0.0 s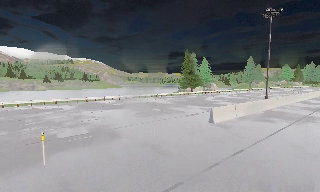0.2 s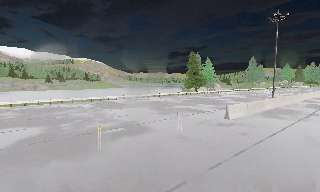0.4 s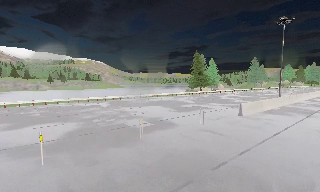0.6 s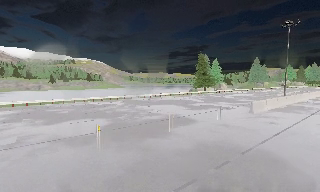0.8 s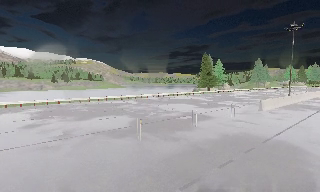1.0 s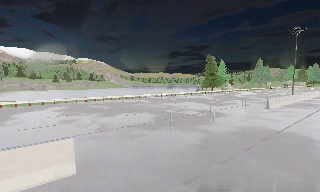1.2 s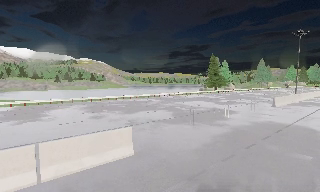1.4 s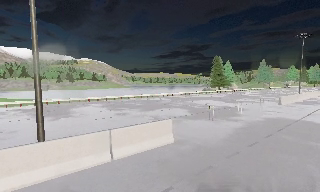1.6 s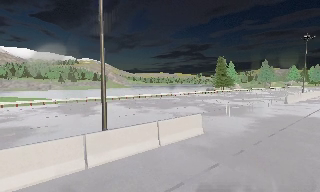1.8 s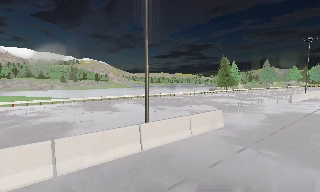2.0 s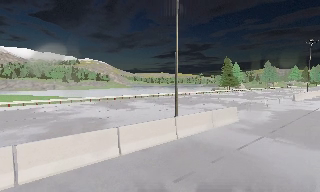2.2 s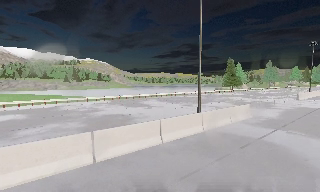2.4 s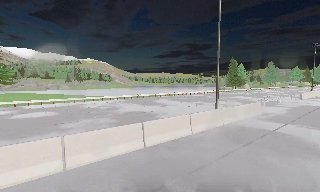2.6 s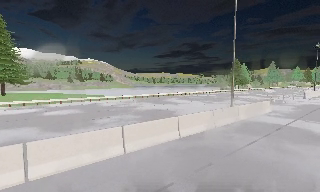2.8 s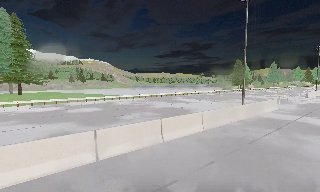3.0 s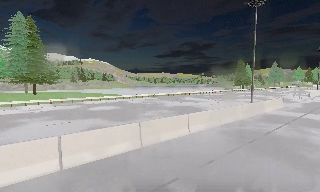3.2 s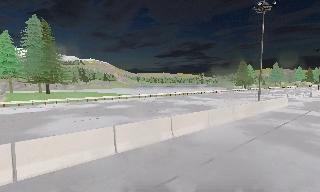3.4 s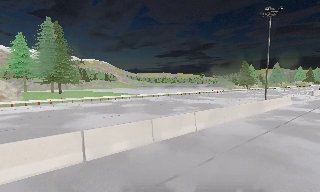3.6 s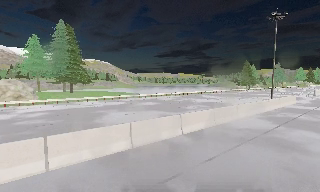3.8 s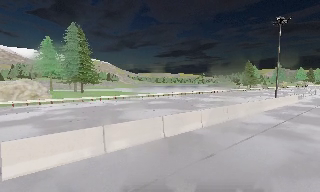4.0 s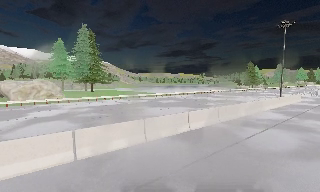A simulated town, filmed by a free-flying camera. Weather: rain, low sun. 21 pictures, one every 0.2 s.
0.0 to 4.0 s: The camera travels to its left and backward, about 45 m, so close, fixed things drift to the right.
The film runs backward here.
